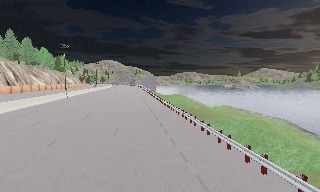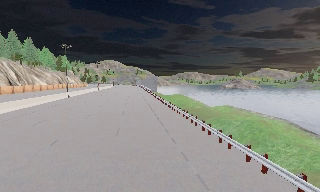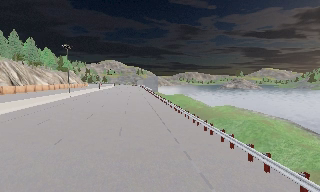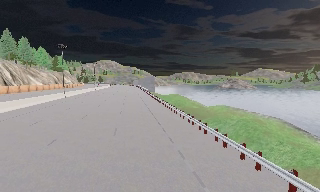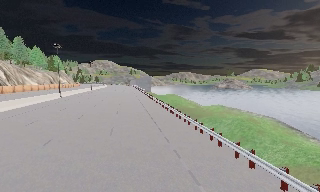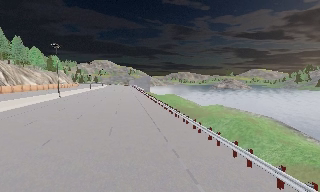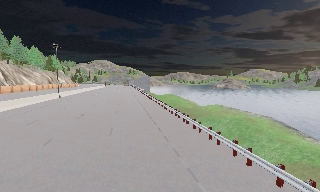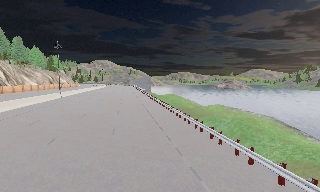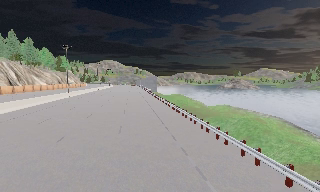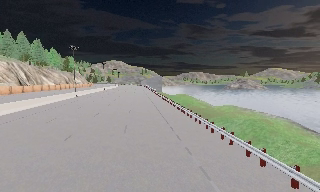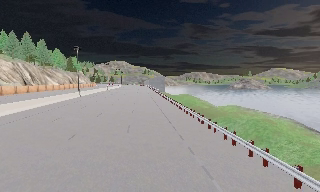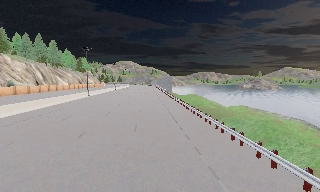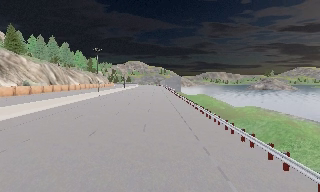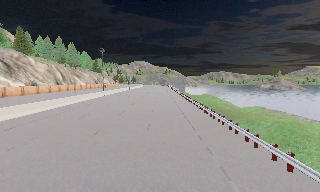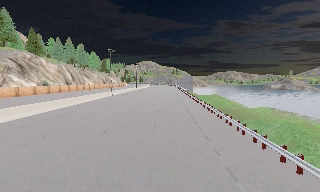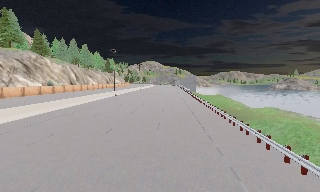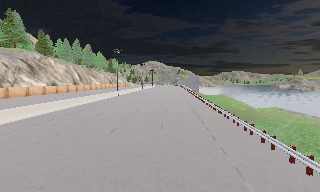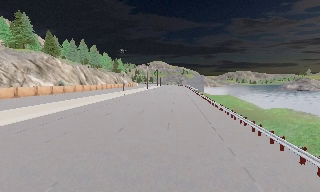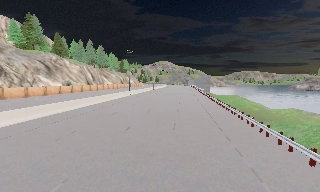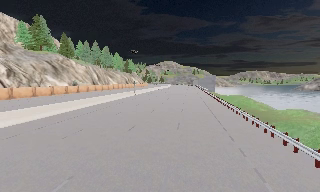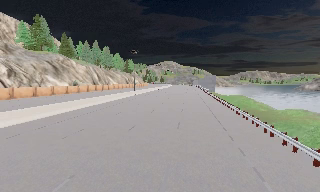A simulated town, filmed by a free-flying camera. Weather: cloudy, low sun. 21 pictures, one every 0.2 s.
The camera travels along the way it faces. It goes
backward.
0.0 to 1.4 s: The camera travels backward, about 0.5 m, so what stands in front gets smaller.
1.4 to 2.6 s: The camera pans to its left, which is counterclockwise from overhead, by about 10 degrees.
2.6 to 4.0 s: The camera travels backward, about 0.5 m, so what stands in front gets smaller.
The film runs backward here.
